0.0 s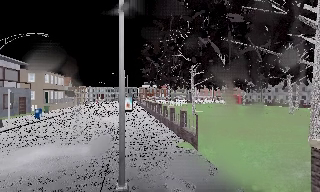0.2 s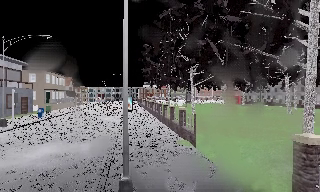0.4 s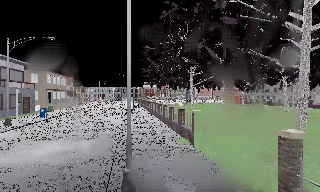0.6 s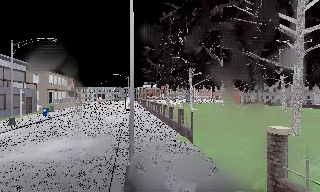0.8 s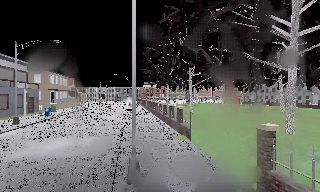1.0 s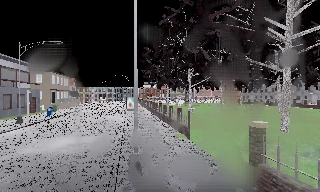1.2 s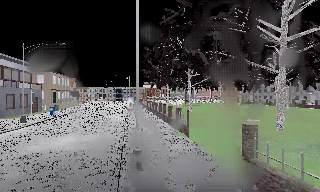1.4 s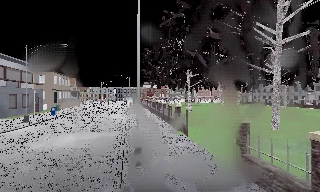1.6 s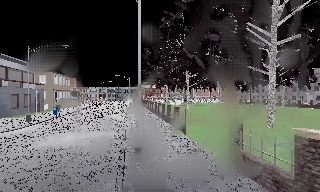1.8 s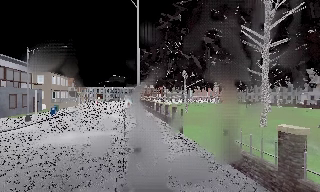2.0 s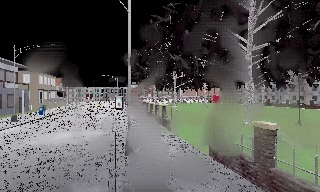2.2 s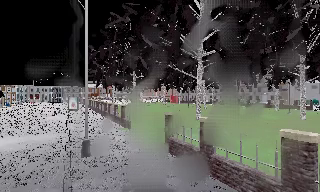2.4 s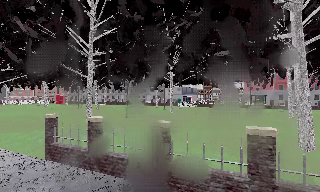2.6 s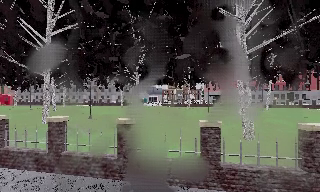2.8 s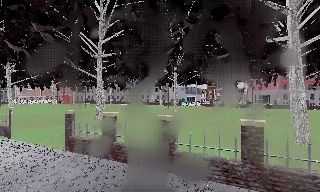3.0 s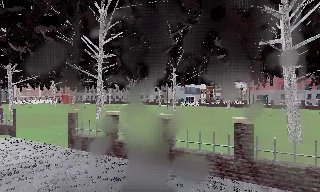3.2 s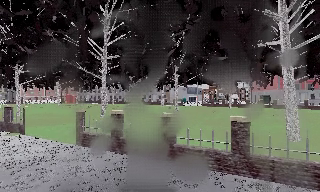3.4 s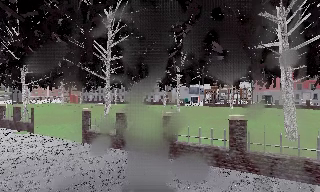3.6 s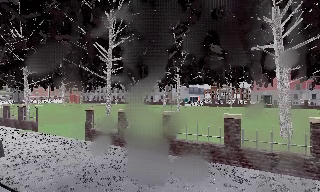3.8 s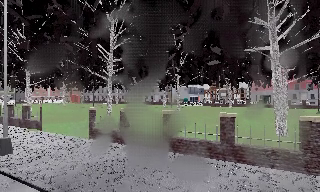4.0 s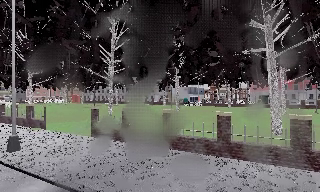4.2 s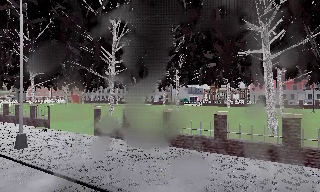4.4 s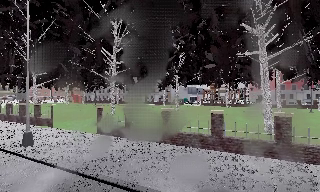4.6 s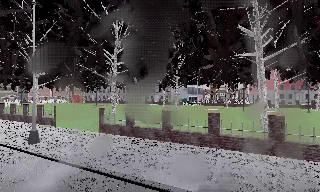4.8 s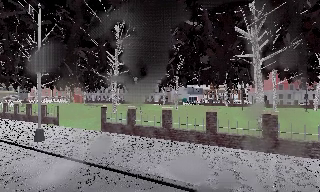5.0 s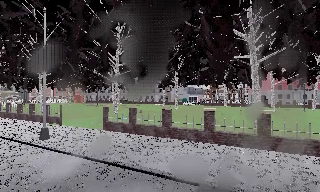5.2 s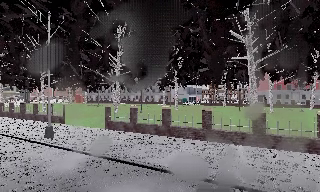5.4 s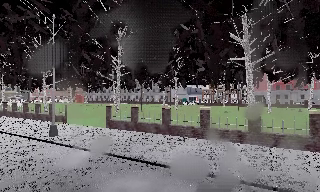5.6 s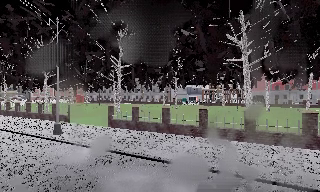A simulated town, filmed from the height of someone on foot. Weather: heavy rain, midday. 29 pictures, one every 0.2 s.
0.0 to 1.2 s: The camera travels backward, about 2.5 m, so what stands in front gets smaller.
1.2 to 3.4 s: The camera swings to its right by about 55 degrees, and the scene slides to the left. It travels backward, about 4 m.
3.4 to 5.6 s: The camera travels backward, about 4 m, so what stands in front gets smaller.
The film runs backward here.
